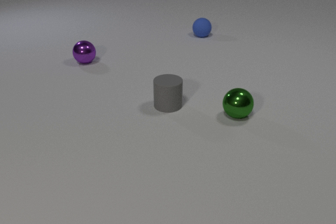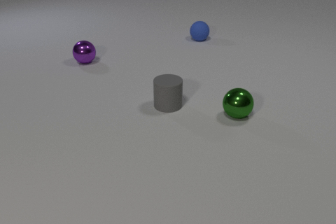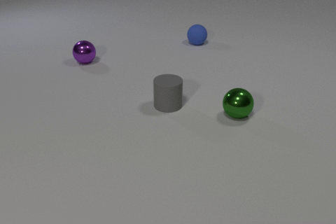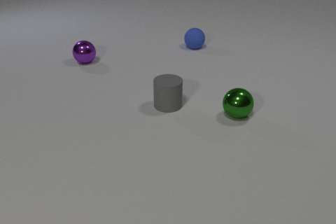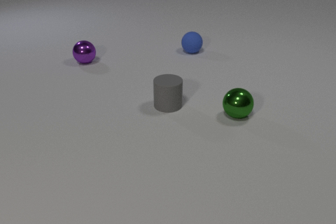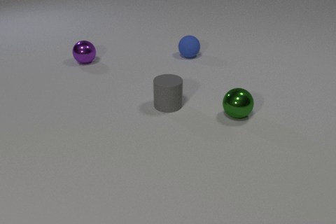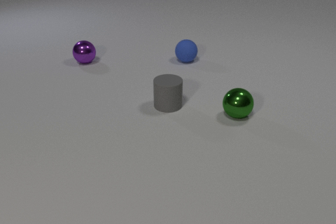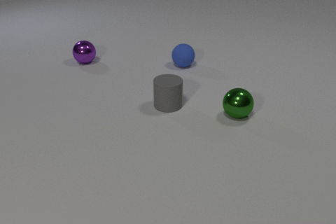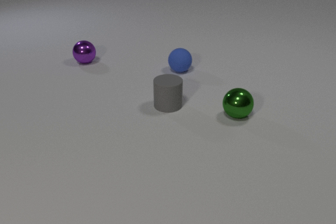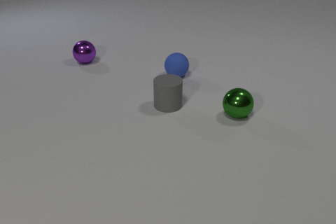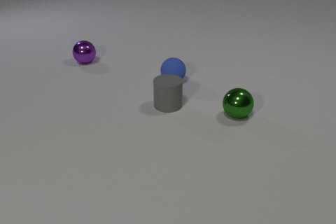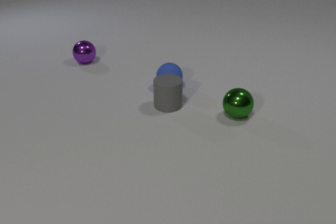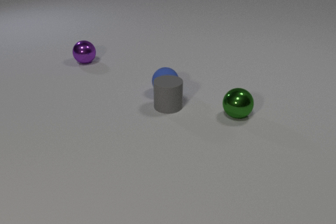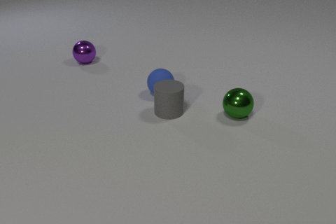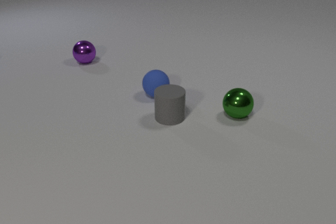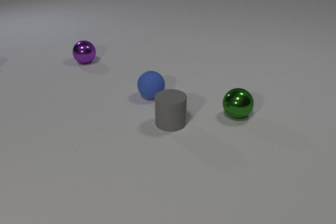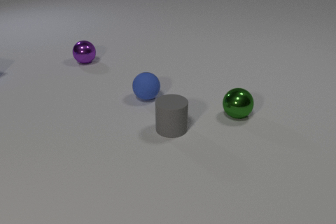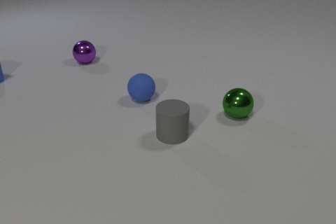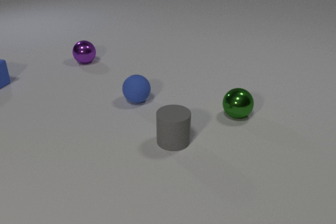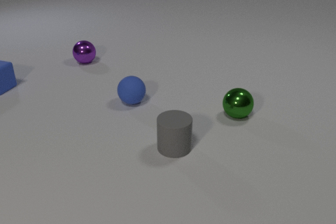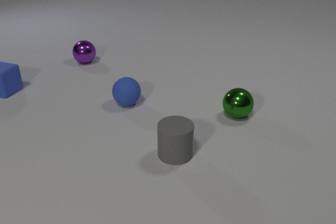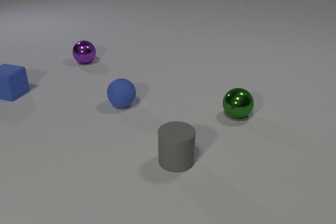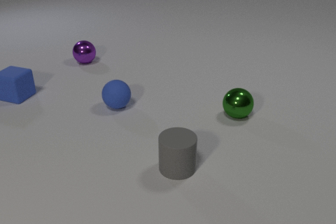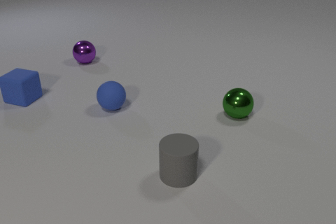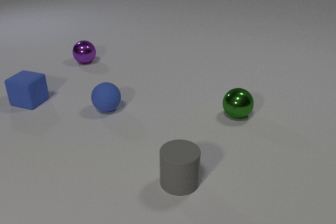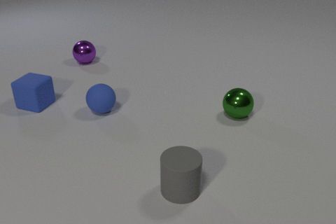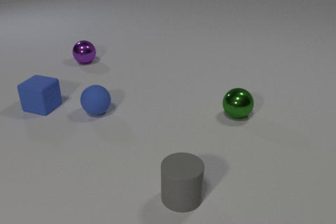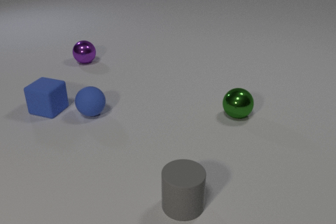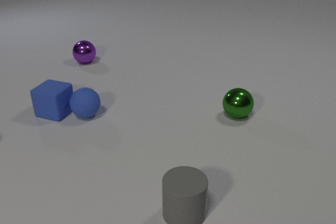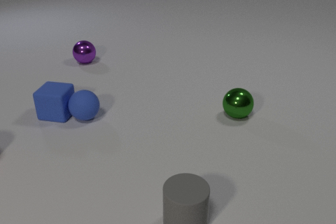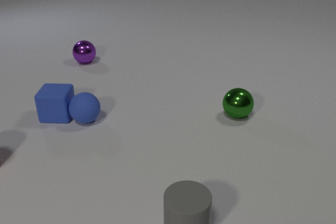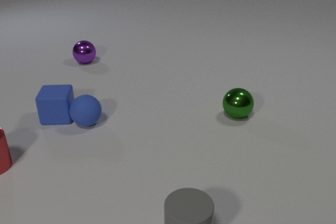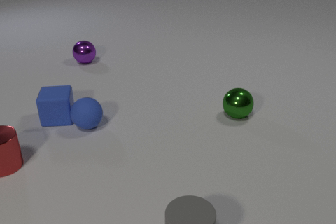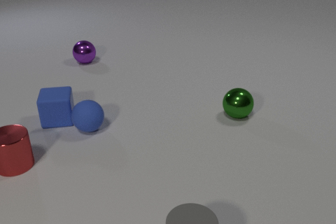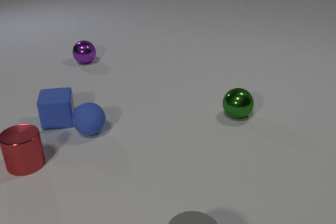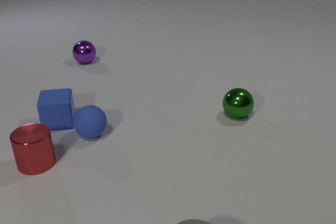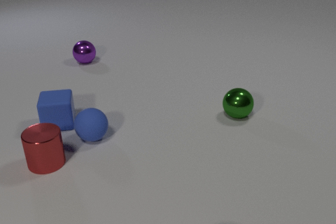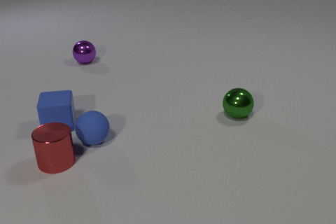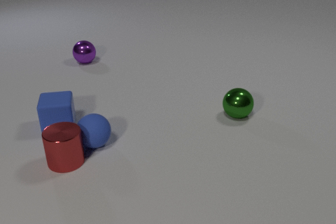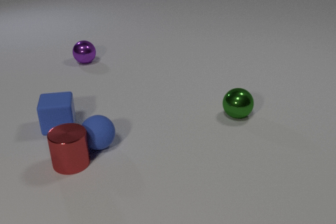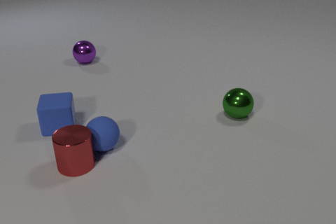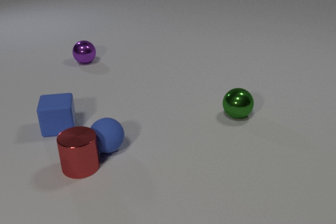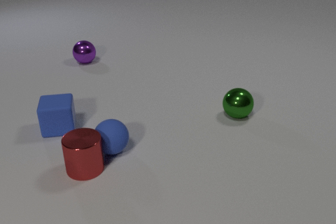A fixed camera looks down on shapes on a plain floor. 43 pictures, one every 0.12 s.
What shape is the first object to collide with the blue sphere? cylinder.
What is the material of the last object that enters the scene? metal.
How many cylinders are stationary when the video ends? 0.
0.00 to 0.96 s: The blue rubber sphere rolls toward the camera.
0.96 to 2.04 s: The blue rubber sphere rolls toward the camera and to the left. The gray rubber cylinder slides toward the camera. The blue rubber cube comes in at the left edge. The blue rubber sphere and the gray rubber cylinder collide.
2.04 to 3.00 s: The blue rubber sphere rolls to the left and toward the camera. The gray rubber cylinder slides toward the camera. The blue rubber cube slides toward the camera and to the right.
3.00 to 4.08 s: The blue rubber sphere rolls toward the camera. The gray rubber cylinder slides toward the camera. The blue rubber cube slides toward the camera and to the right, spins so that its near face slides to the right, counterclockwise seen from above. The red metal cylinder comes in at the left edge, slides to the right. The blue rubber sphere and the blue rubber cube collide.
4.08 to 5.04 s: The blue rubber sphere rolls toward the camera and to the right. The gray rubber cylinder slides toward the camera, leaves at the bottom edge. The blue rubber cube slides toward the camera. The red metal cylinder slides to the right and toward the camera. The blue rubber sphere and the red metal cylinder collide.
